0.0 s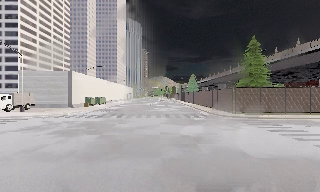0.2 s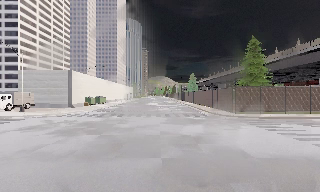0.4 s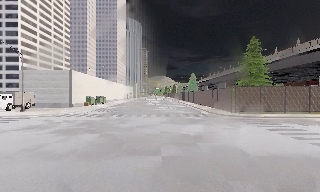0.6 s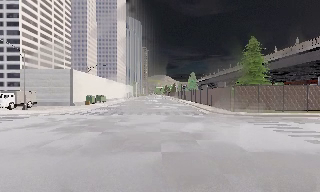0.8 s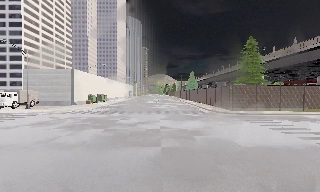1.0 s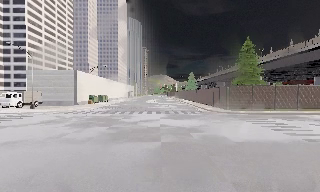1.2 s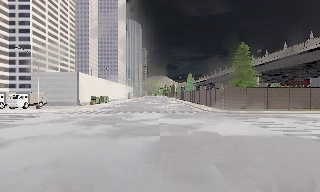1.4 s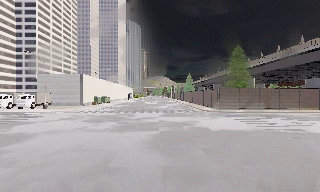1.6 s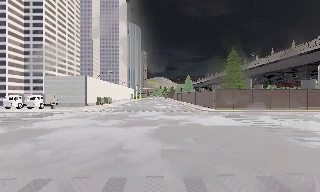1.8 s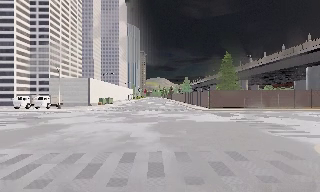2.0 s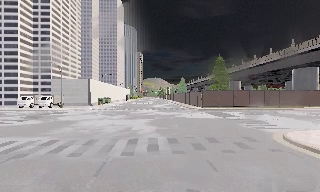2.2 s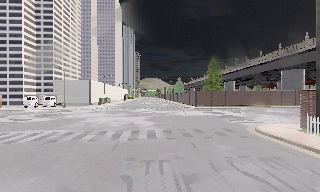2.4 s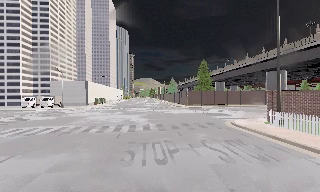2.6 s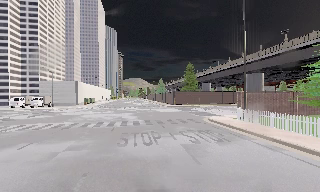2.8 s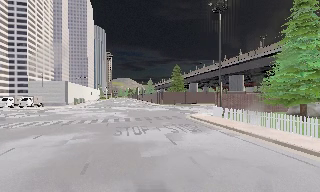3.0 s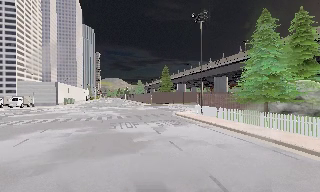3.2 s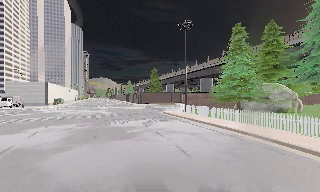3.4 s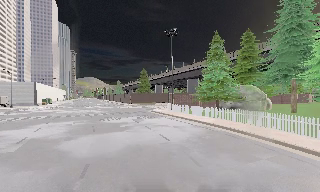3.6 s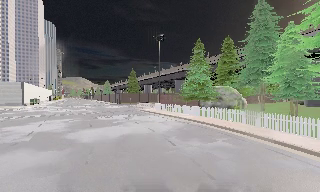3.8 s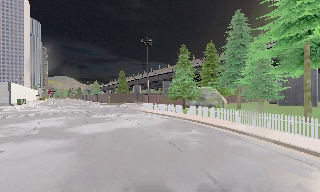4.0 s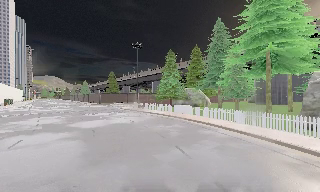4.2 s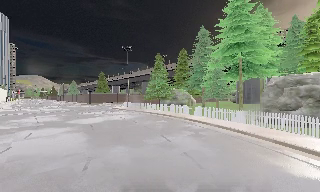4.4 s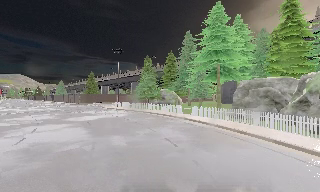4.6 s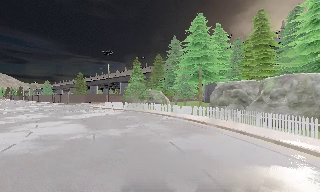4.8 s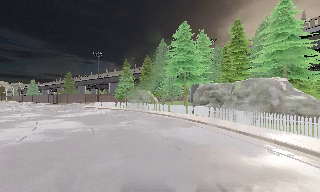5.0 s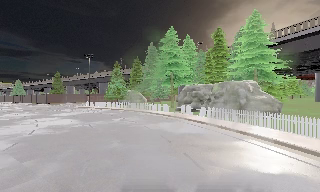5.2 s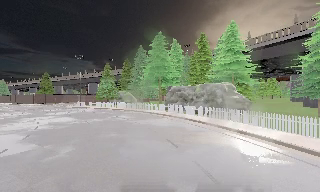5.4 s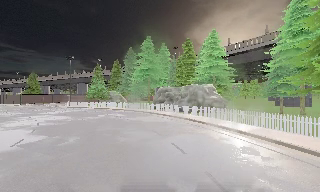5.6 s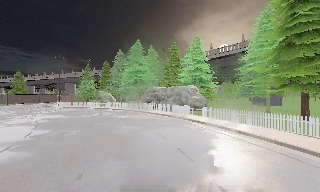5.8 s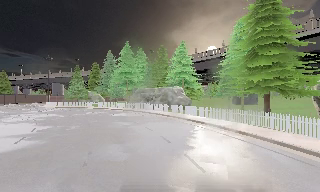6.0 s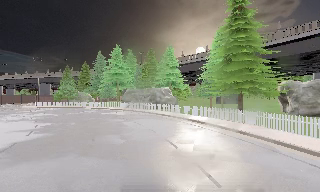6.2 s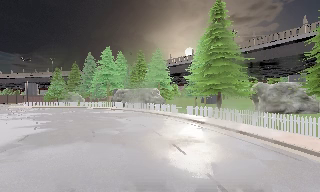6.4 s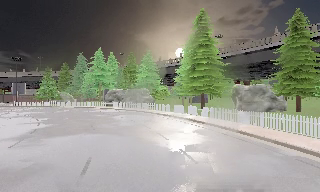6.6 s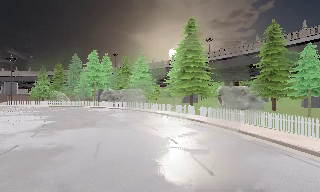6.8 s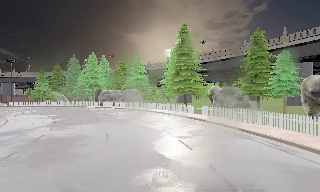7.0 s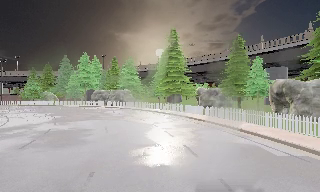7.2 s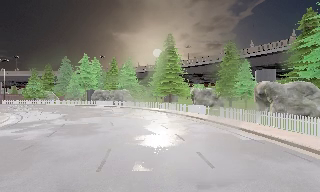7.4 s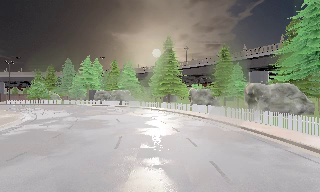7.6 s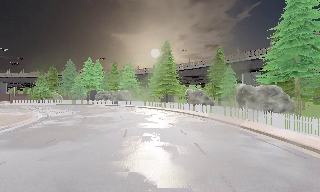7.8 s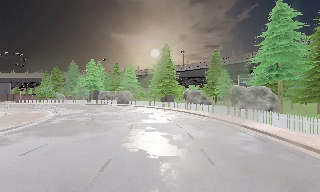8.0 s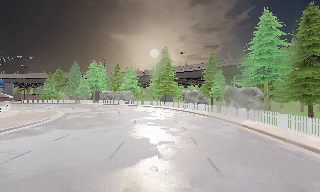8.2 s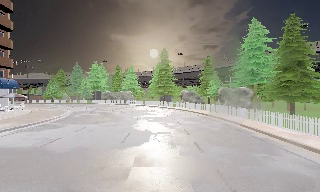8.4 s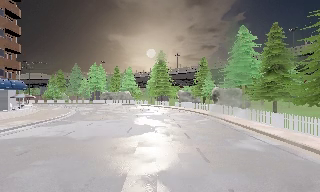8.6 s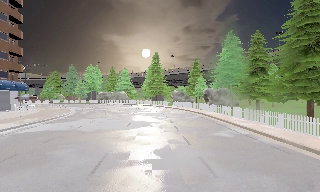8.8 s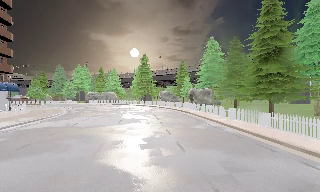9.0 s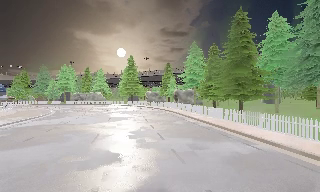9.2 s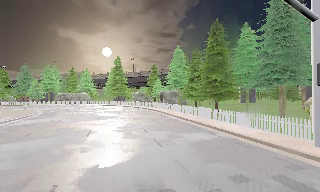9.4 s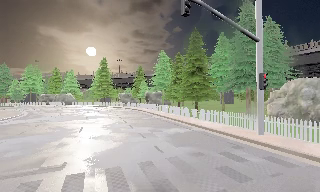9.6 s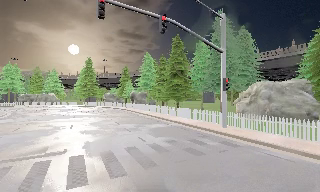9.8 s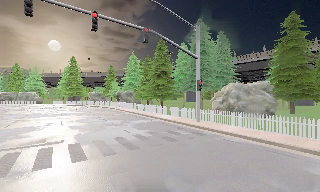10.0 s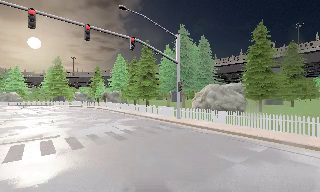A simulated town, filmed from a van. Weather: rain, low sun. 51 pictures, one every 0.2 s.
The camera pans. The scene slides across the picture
to the left.
The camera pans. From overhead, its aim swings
clockwise.
0.0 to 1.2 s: The camera travels backward, about 3 m, so what stands in front gets smaller. It gains speed.
1.2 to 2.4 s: The camera travels backward, about 12 m, so what stands in front gets smaller.
2.4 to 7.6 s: The scene slides to the left, as the camera pans about 85 degrees to its right. It travels backward, about 55 m.
7.6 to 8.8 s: The camera travels backward, about 12 m, so what stands in front gets smaller.
8.8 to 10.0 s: The camera pans to its right, which is clockwise from overhead, by about 30 degrees. It travels backward, about 10 m, so what stands in front gets smaller.
The film runs backward here.
